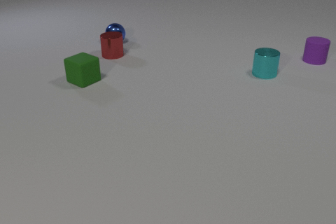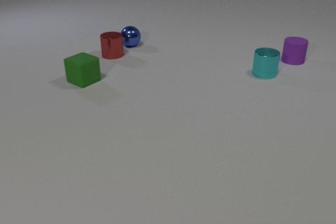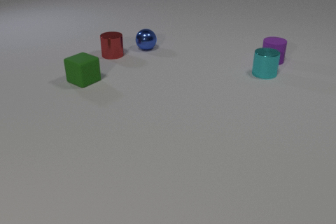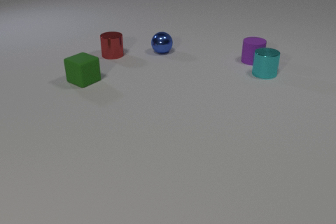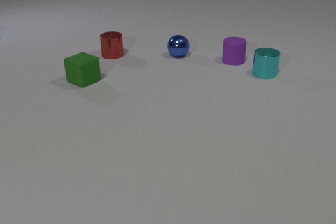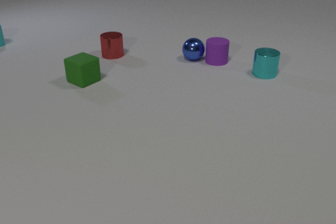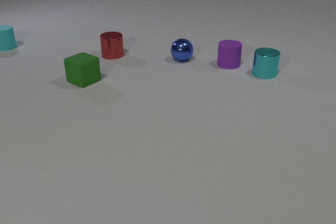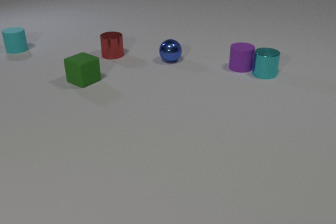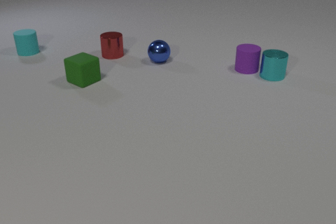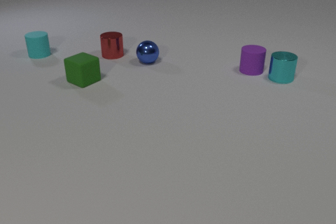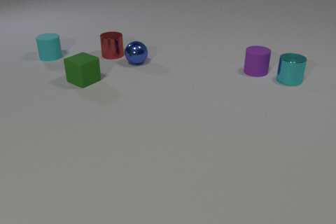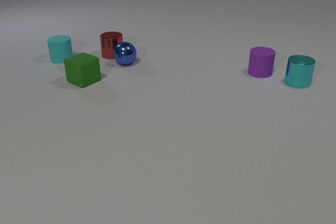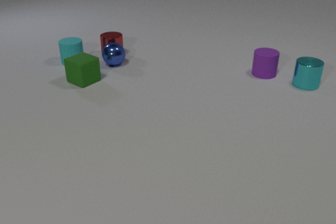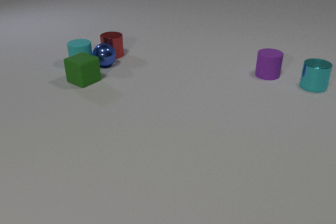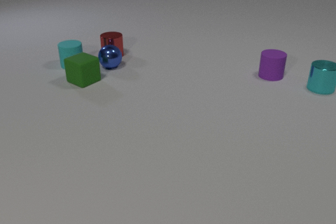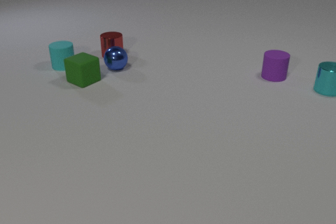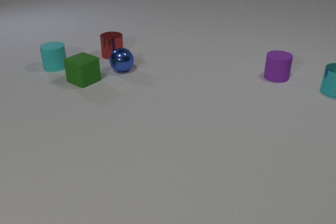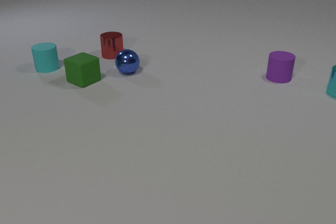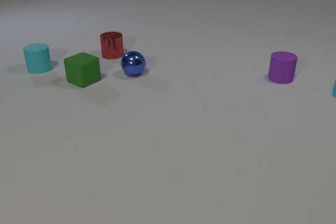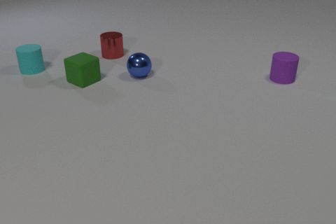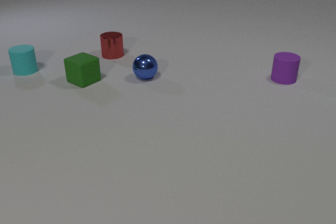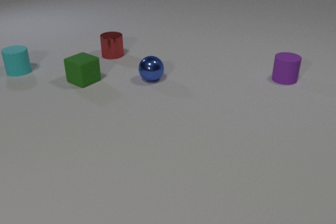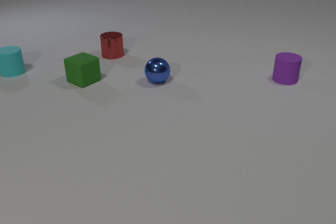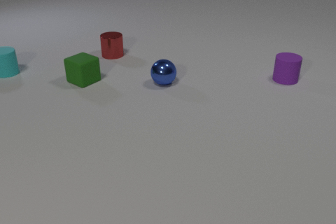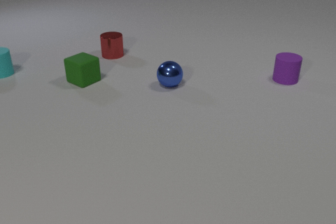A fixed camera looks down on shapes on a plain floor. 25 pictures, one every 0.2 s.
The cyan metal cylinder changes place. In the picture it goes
to the right.
The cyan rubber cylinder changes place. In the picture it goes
toward the camera.
0.0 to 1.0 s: The blue metal sphere rolls to the right and toward the camera. The purple rubber cylinder slides to the left. The cyan rubber cylinder comes in at the left edge, slides toward the camera and to the right. The blue metal sphere and the purple rubber cylinder collide.
1.0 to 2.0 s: The blue metal sphere rolls to the left. The purple rubber cylinder slides to the right and toward the camera. The cyan metal cylinder slides to the right. The cyan rubber cylinder slides toward the camera and to the right. The purple rubber cylinder and the cyan metal cylinder collide.
2.0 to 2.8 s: The blue metal sphere rolls to the left. The purple rubber cylinder slides to the right and toward the camera. The cyan metal cylinder slides to the right. The cyan rubber cylinder slides toward the camera and to the right. The blue metal sphere and the cyan rubber cylinder collide.
2.8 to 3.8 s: The blue metal sphere rolls to the right and toward the camera. The purple rubber cylinder slides to the right. The cyan metal cylinder slides to the right, leaves at the right edge. The cyan rubber cylinder slides to the left.
3.8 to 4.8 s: The blue metal sphere rolls to the right and toward the camera. The cyan rubber cylinder slides to the left.
Are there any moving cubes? no.
What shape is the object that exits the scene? cylinder.
What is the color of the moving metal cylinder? cyan.
